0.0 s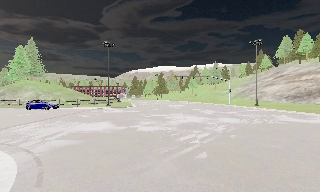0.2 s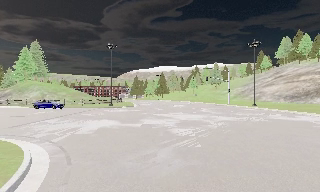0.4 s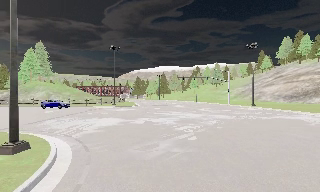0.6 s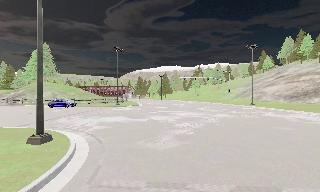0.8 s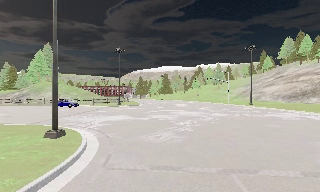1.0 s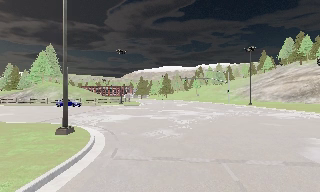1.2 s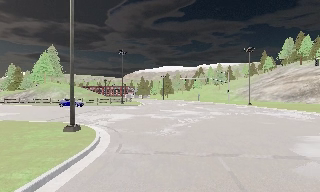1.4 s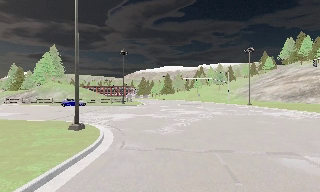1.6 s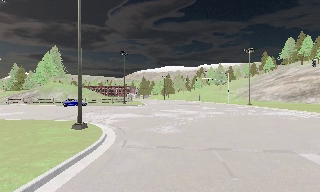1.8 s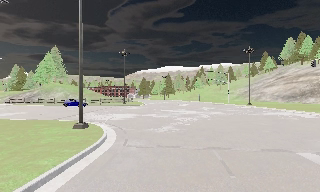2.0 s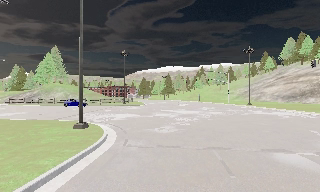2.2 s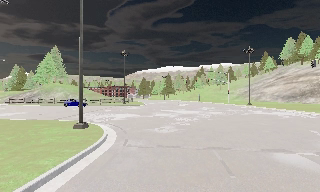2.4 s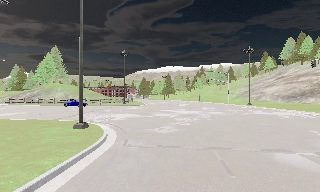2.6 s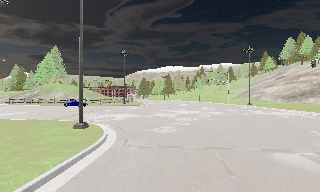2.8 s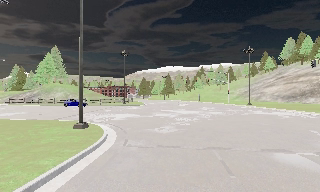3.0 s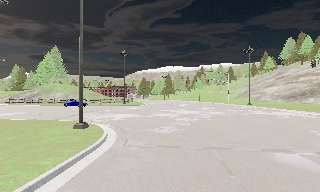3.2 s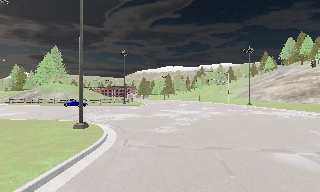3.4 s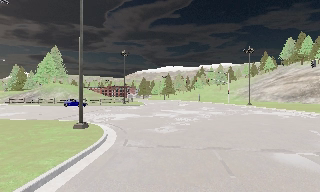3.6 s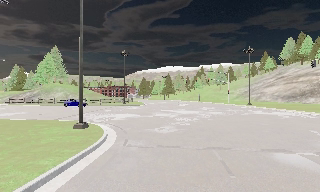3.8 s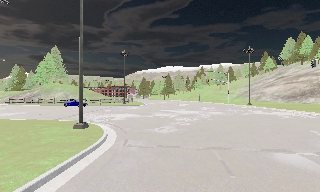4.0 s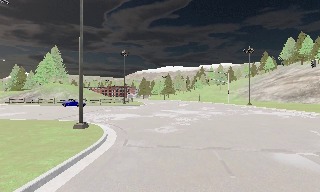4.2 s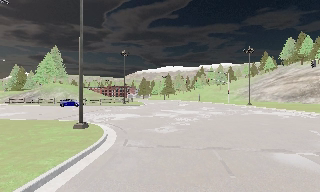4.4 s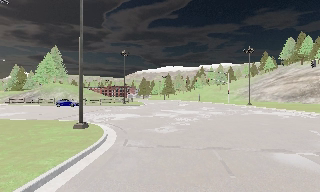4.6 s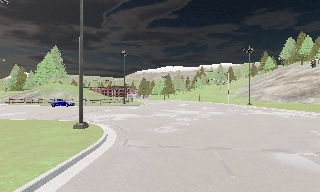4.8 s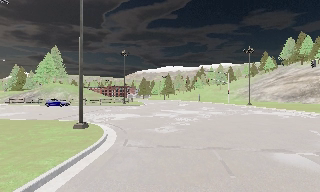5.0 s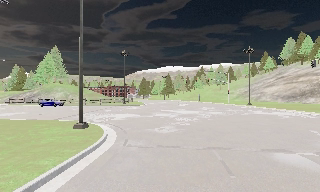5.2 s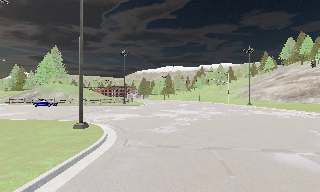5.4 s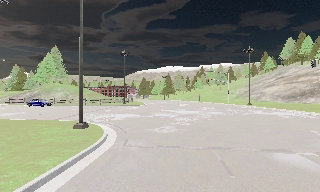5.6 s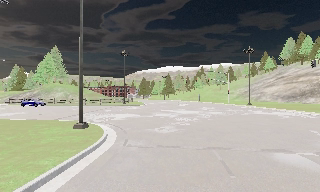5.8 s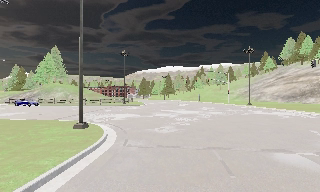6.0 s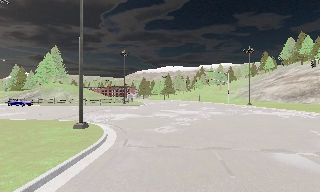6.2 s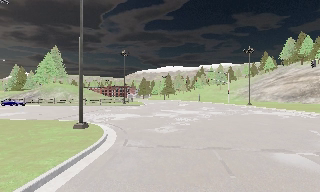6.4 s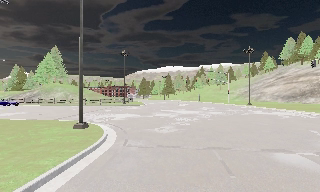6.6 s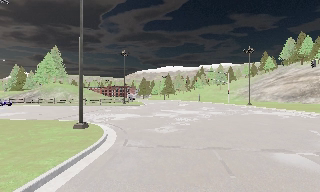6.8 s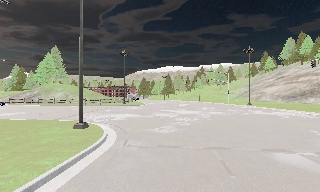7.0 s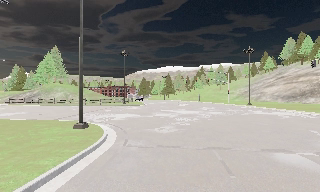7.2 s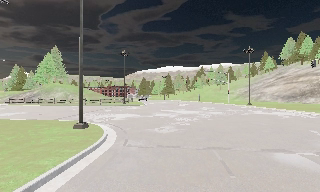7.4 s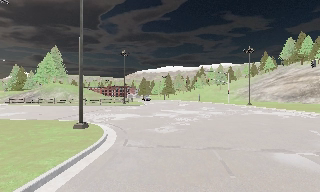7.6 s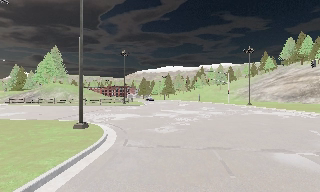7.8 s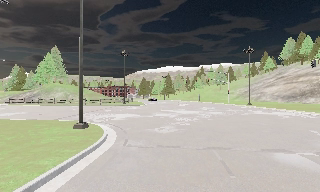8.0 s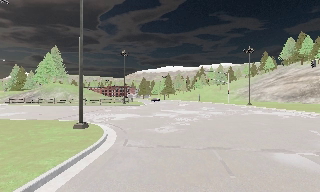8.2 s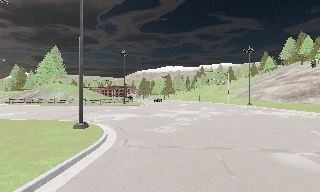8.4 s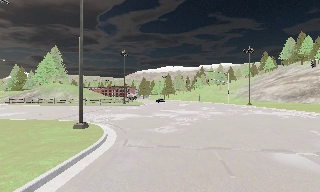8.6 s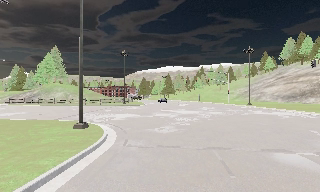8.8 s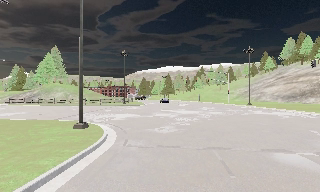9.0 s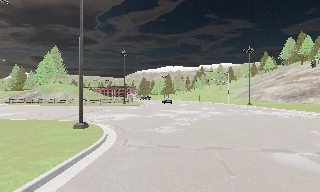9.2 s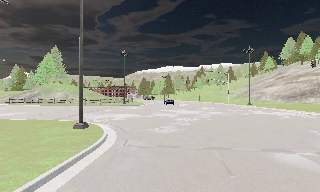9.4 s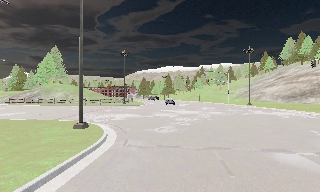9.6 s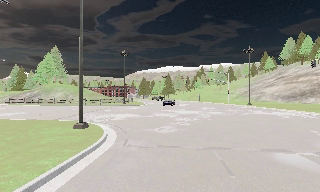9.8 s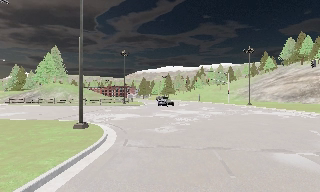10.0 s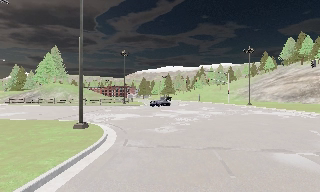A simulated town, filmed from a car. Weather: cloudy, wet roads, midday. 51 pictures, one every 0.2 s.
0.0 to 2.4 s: The camera travels backward, about 6 m, so what stands in front gets smaller. It loses speed.
2.4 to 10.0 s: The camera keeps its place and its aim.
The film runs backward here.
